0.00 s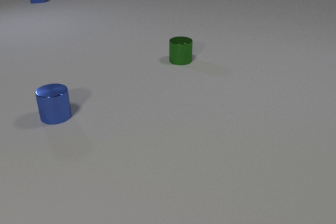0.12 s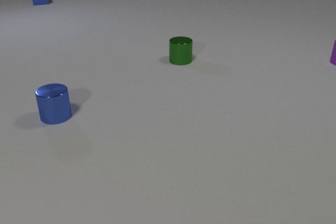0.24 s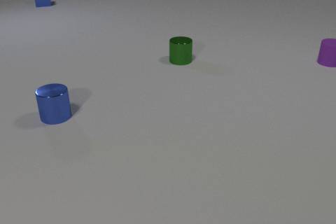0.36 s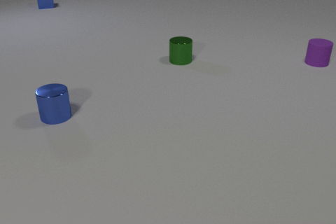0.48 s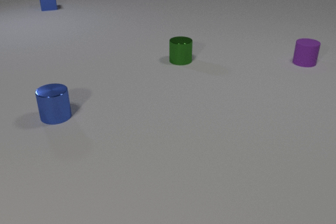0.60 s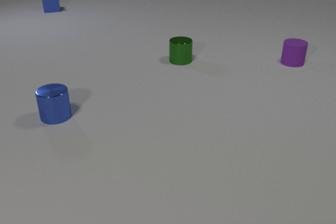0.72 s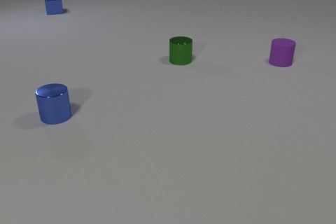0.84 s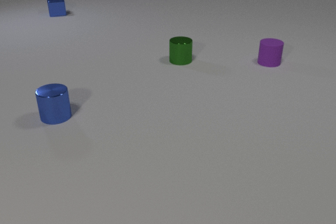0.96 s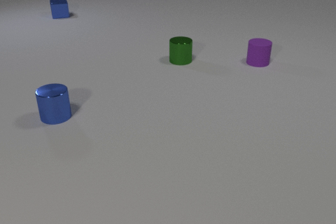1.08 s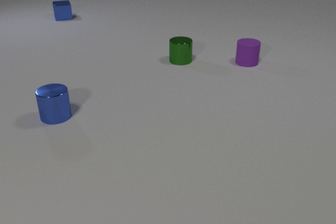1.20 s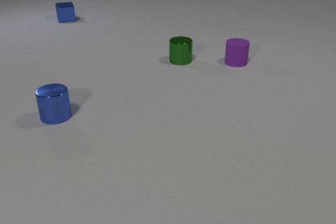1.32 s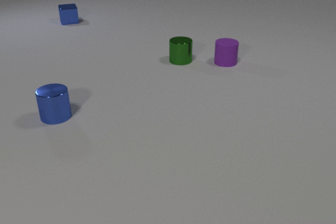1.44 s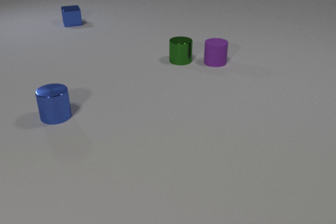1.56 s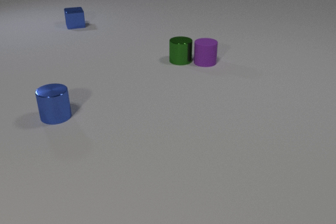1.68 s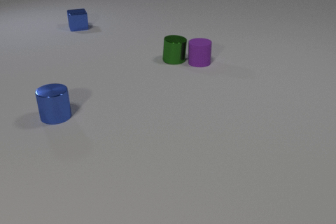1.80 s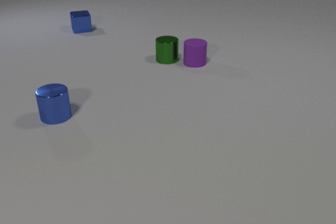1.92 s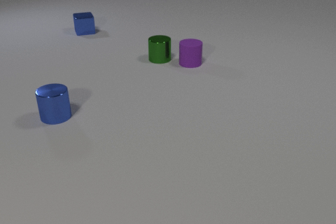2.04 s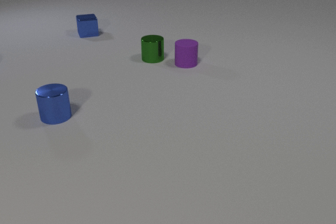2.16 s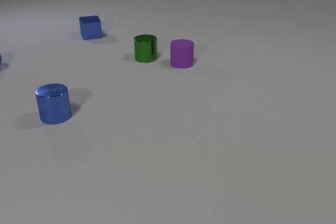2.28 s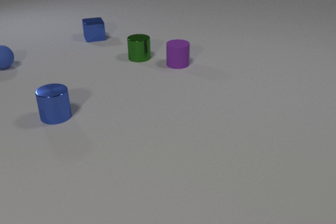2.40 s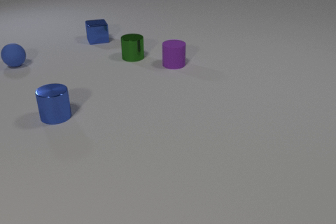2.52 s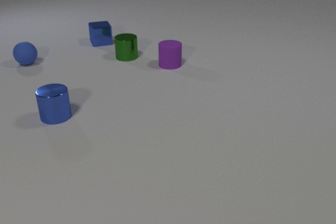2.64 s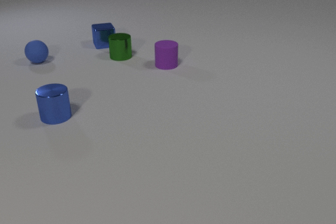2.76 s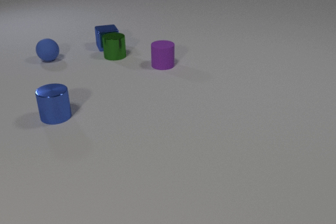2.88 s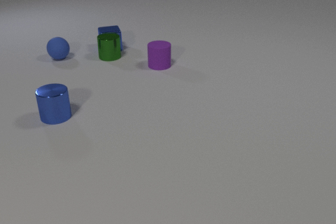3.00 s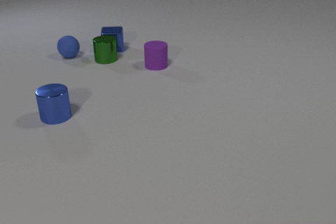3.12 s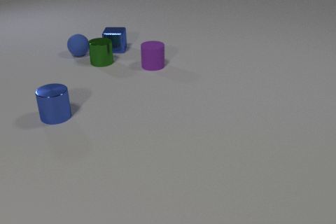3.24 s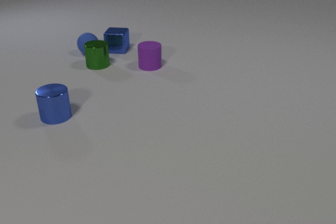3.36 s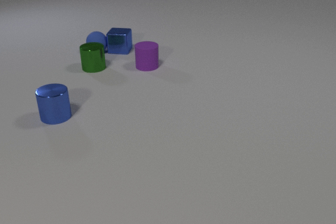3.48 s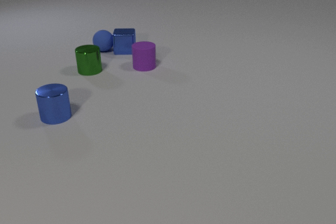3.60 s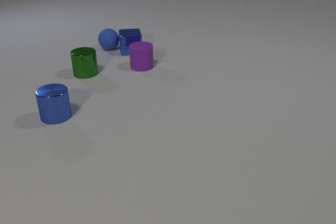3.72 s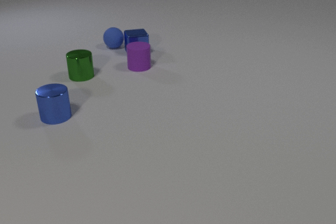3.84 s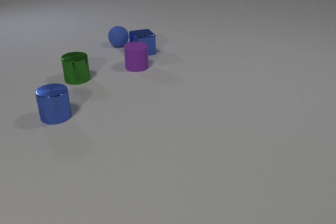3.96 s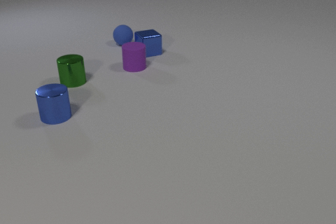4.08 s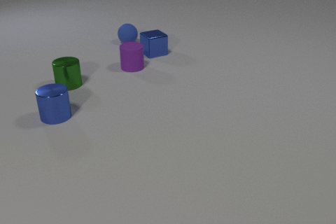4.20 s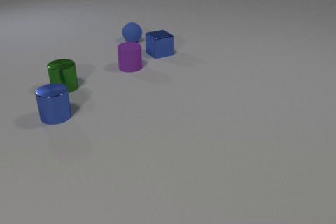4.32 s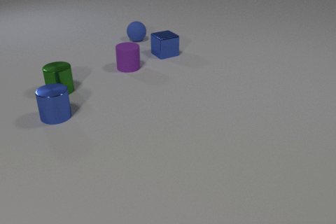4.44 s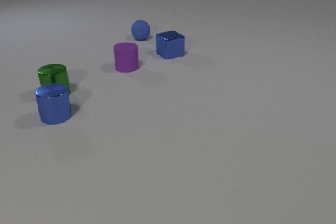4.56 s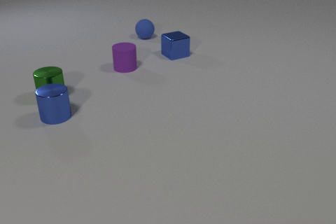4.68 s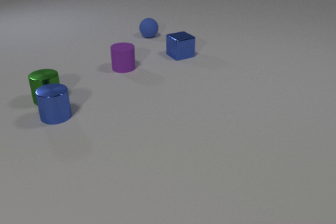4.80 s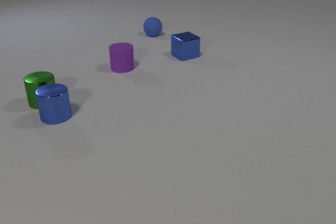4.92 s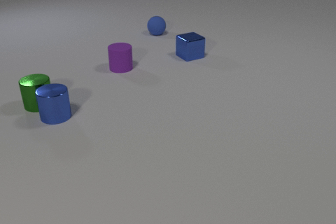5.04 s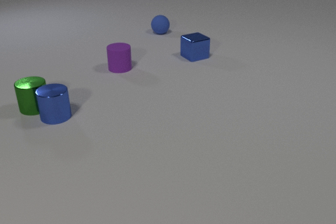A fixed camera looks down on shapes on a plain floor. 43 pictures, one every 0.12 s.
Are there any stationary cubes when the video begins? no.
What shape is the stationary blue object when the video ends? cylinder.
What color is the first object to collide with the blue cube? green.
0.00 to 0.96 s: The purple rubber cylinder comes in at the right edge, slides to the left. The blue metal cube slides toward the camera.
0.96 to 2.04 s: The purple rubber cylinder slides to the left. The green metal cylinder slides to the left. The blue metal cube slides toward the camera. The purple rubber cylinder and the green metal cylinder collide.
2.04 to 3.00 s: The purple rubber cylinder slides to the left. The green metal cylinder slides to the left. The blue metal cube slides toward the camera and to the right. The blue rubber sphere comes in at the left edge, rolls to the right. The green metal cylinder and the blue metal cube collide.
3.00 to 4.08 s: The purple rubber cylinder slides to the left. The green metal cylinder slides toward the camera and to the left. The blue metal cube slides to the right, spins counterclockwise seen from above by about 15 degrees, its near face sliding to the right. The blue rubber sphere rolls to the right and away from the camera. The blue metal cube and the blue rubber sphere collide.
4.08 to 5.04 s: The purple rubber cylinder slides to the left. The green metal cylinder slides toward the camera and to the left. The blue metal cube slides to the right. The blue rubber sphere rolls to the right and away from the camera.
